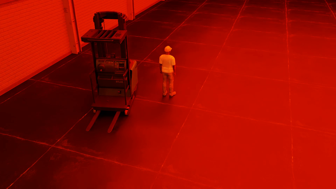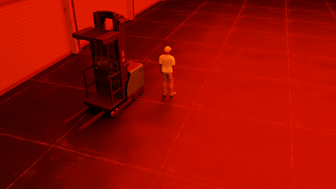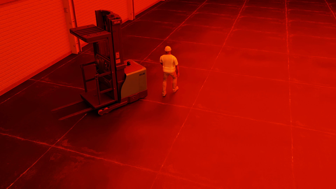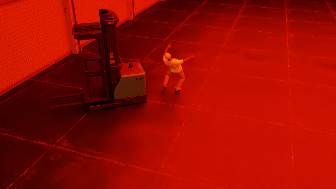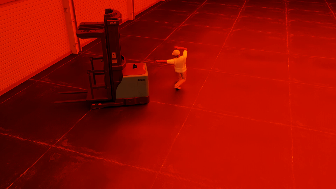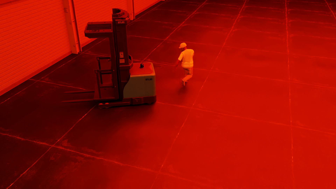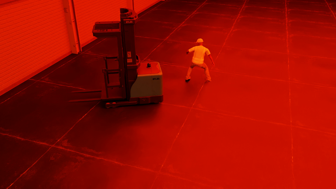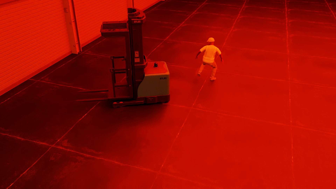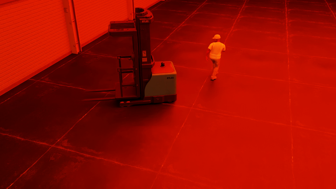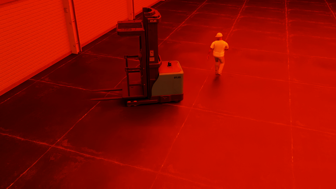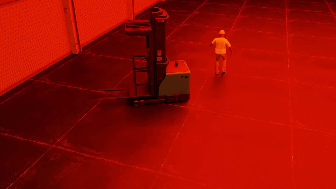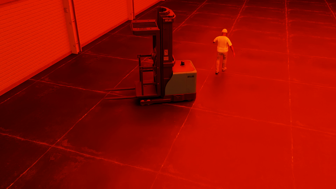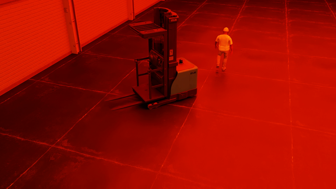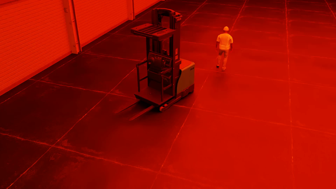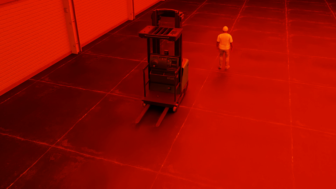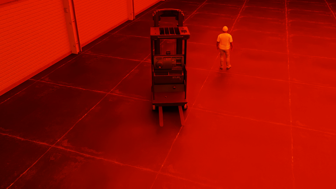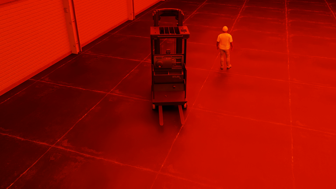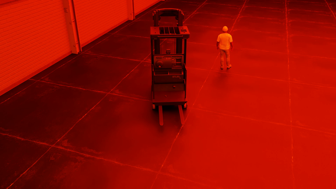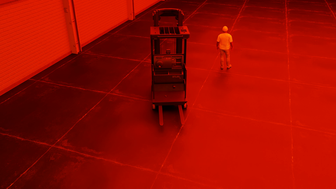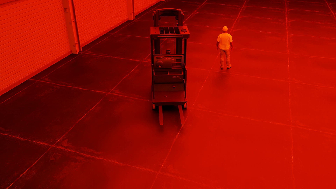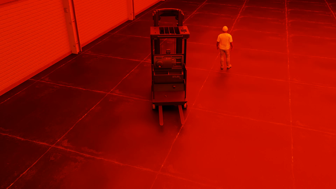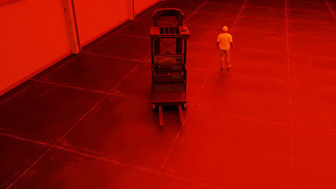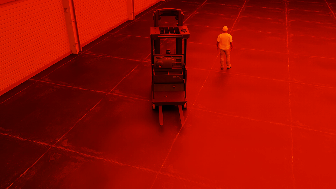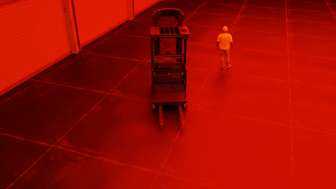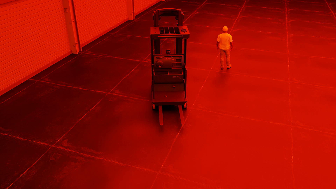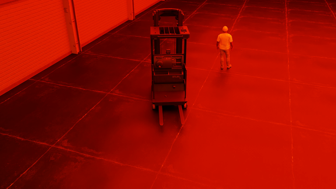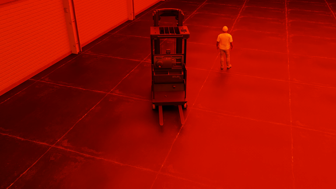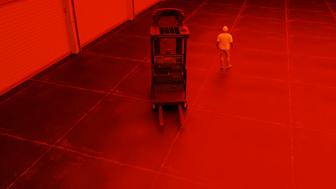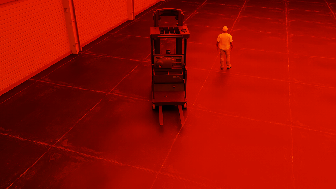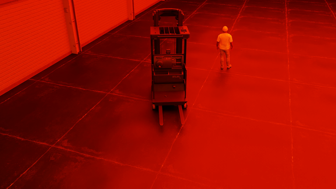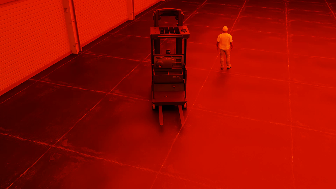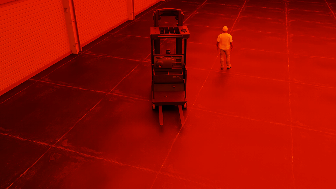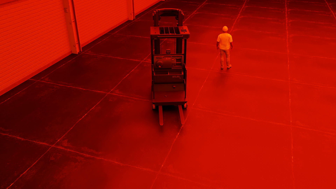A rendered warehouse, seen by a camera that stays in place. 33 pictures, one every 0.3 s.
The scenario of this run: Near miss between a forklift and a person.
